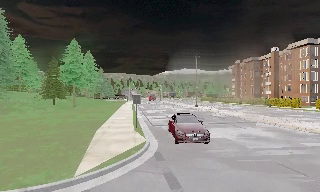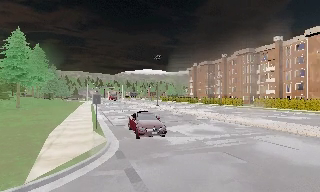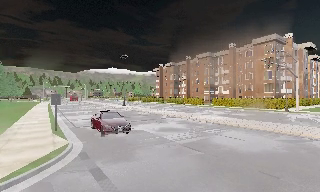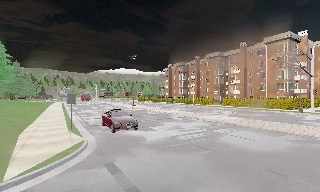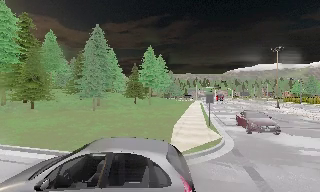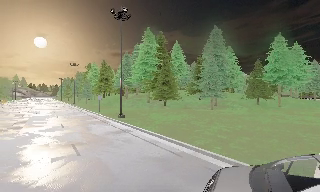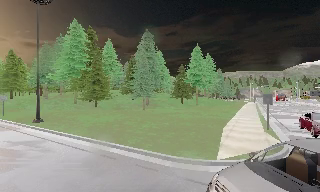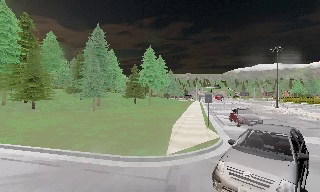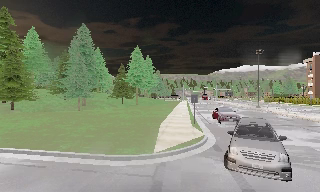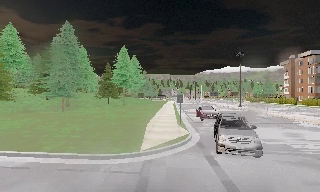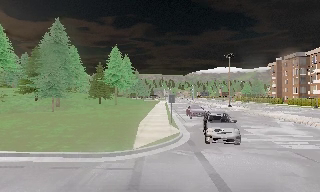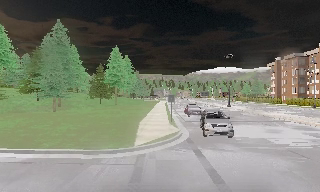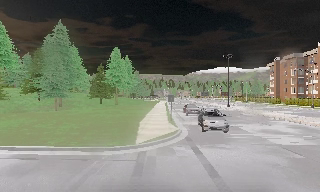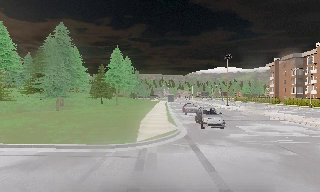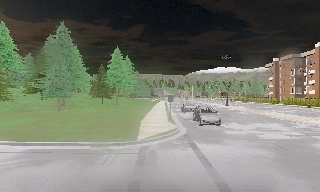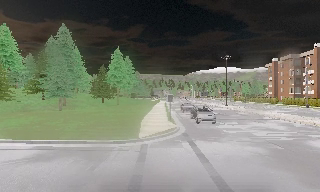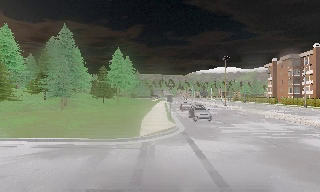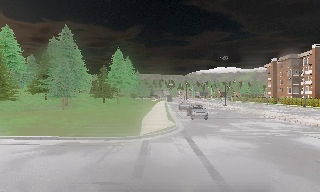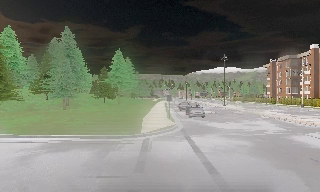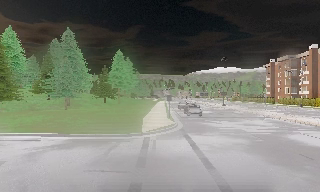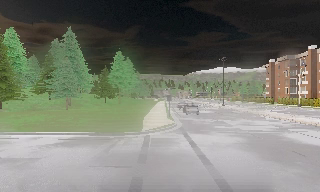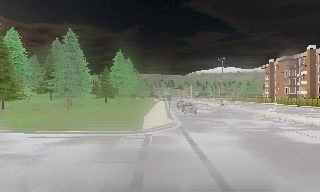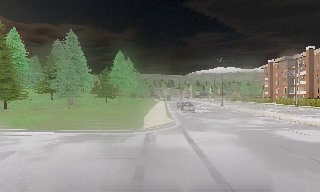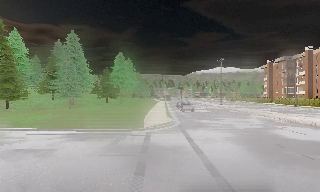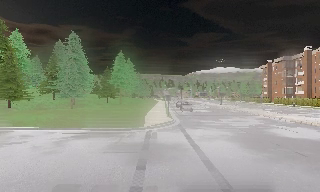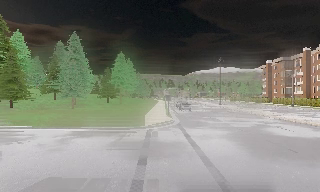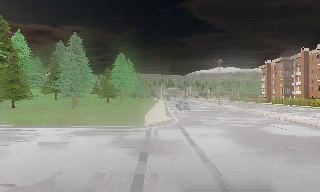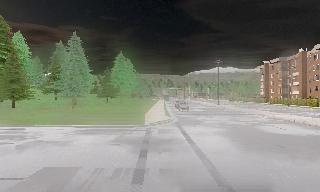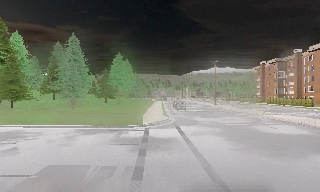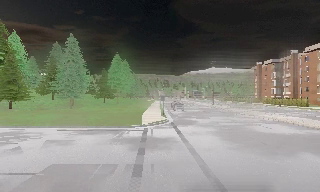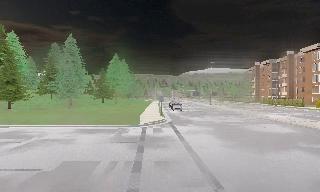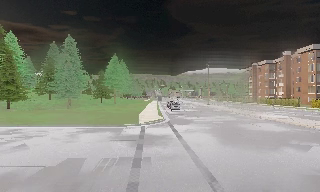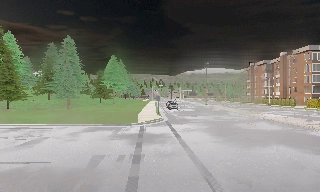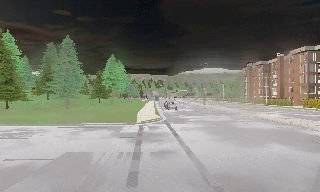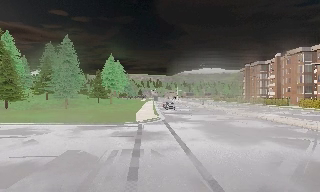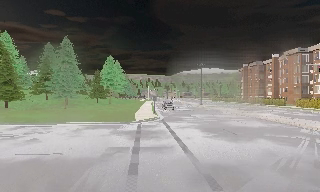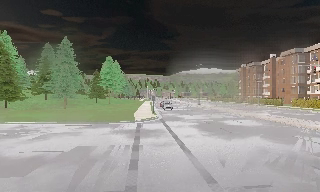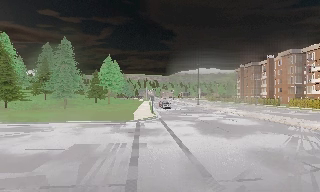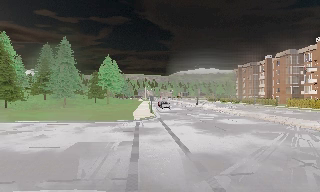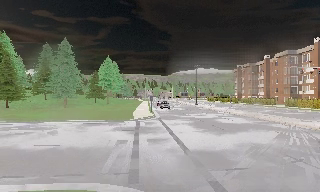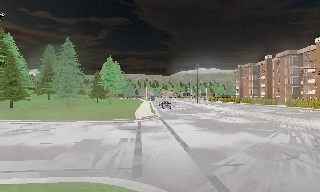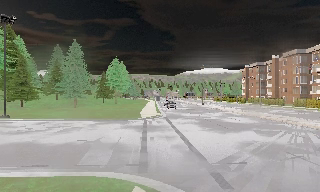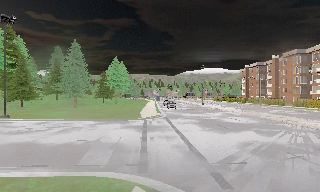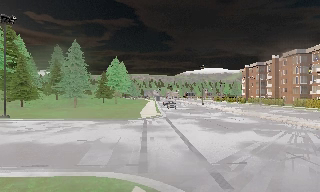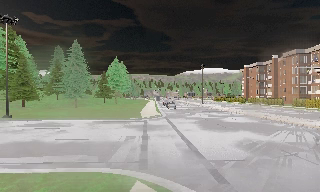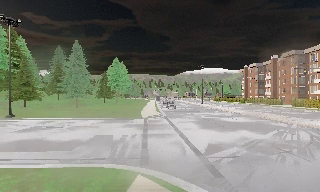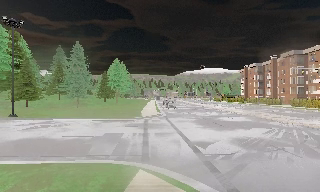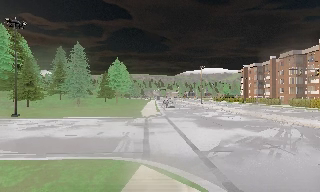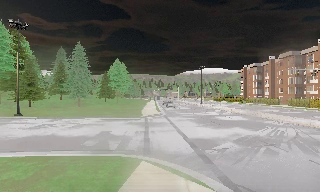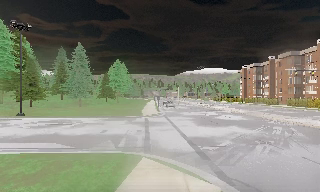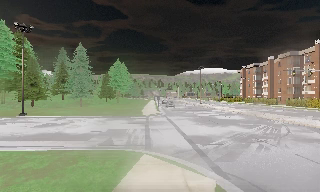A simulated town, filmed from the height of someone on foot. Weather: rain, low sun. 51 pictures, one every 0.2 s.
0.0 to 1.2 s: The camera pans to its left, which is counterclockwise from overhead, by about 40 degrees. It travels backward, about 1 m. It loses speed.
1.2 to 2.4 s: The camera pans to its right, which is clockwise from overhead, by about 30 degrees. It travels backward, about 1.5 m, so what stands in front gets smaller.
2.4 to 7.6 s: The camera travels backward, about 10 m, so what stands in front gets smaller.
7.6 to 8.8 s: The camera travels backward, about 1.5 m, so what stands in front gets smaller. It loses speed.
8.8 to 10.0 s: The camera travels backward, about 2 m, so what stands in front gets smaller.
The film runs backward here.
